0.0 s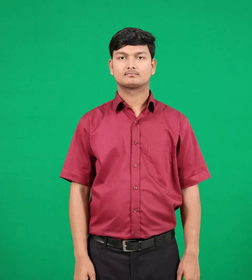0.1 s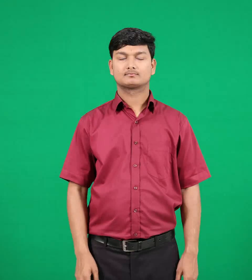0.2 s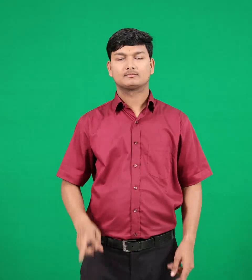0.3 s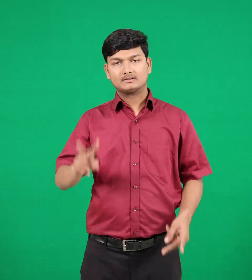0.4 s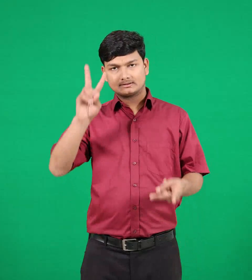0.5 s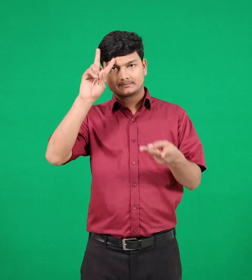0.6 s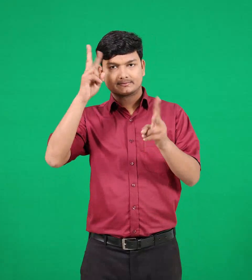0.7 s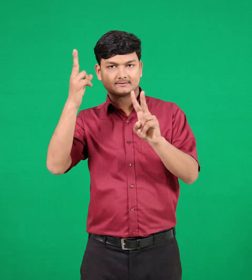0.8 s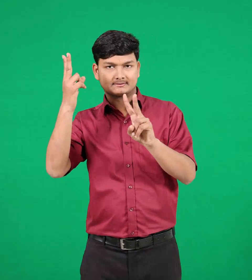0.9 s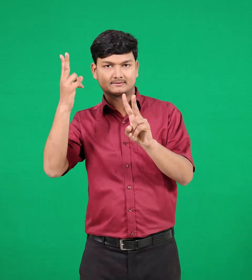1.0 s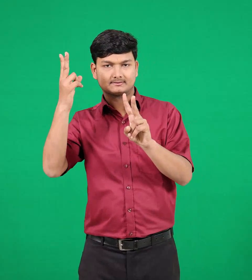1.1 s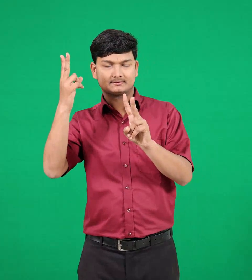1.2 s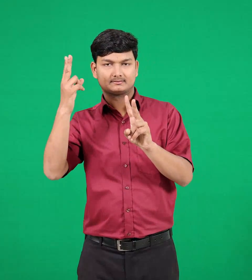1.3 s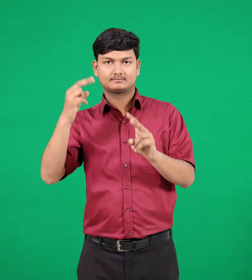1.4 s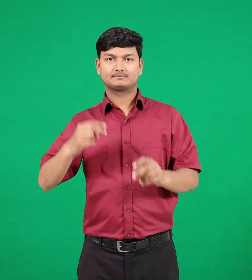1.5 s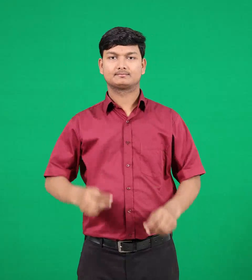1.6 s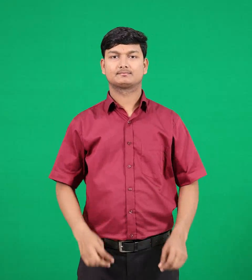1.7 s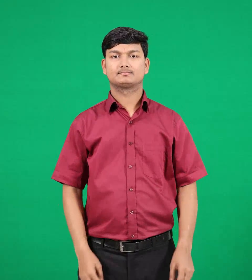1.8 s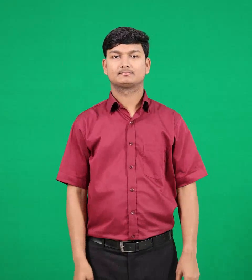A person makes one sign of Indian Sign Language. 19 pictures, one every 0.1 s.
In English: misunderstand
